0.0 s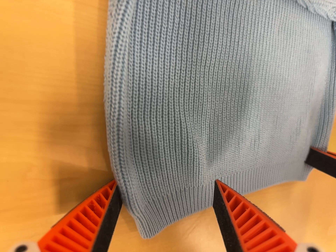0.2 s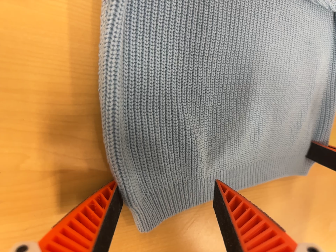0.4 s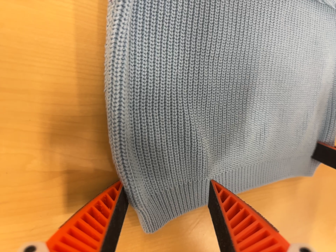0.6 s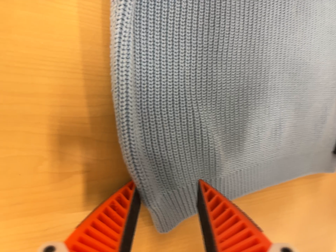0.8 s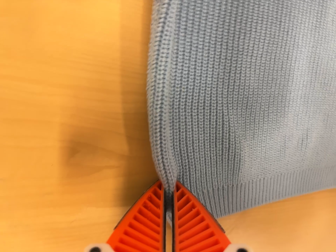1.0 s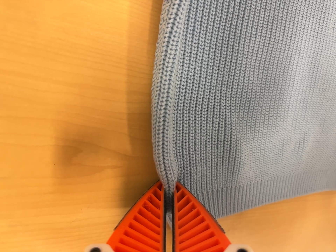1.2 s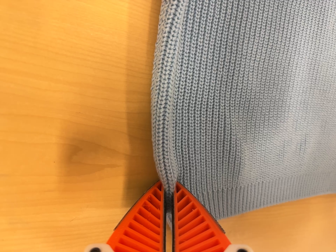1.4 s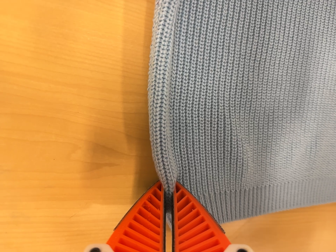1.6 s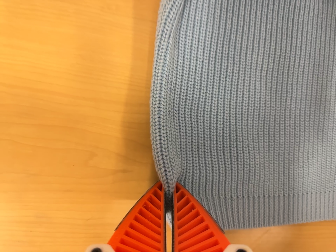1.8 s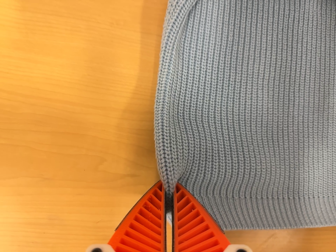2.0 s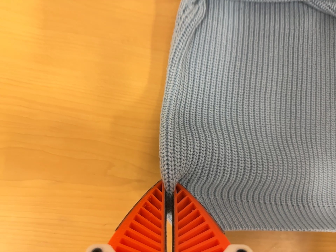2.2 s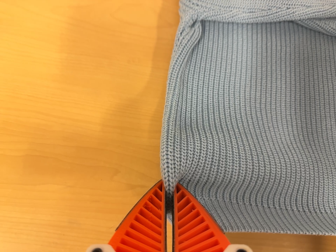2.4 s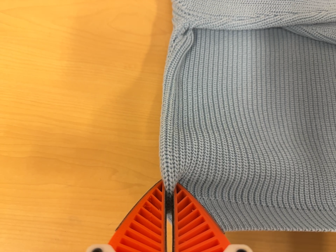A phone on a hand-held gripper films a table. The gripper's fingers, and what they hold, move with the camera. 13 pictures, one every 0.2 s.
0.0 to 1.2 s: The camera shifts only a little, or ends up much as it began.
1.2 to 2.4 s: The camera swings to its left by about 20 degrees, and the scene slides to the right. It travels backward, to its right and toward the bottom of its view, about 12 cm, so what stands in front gets smaller. Its aim tips toward the top of its view by about 20 degrees, and the scene shifts downward.
The film runs forward here.
